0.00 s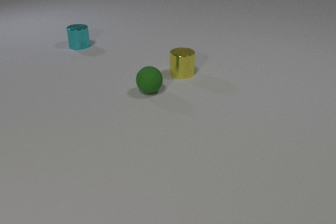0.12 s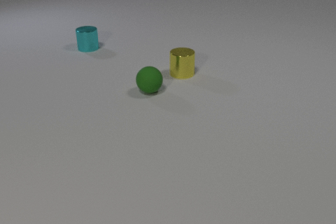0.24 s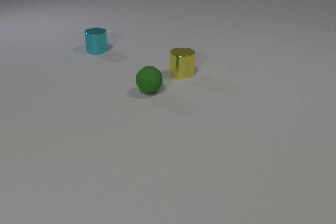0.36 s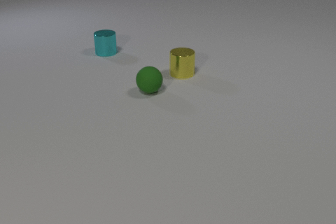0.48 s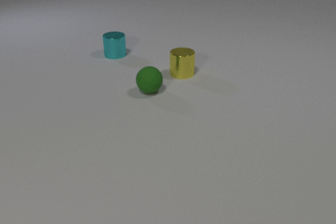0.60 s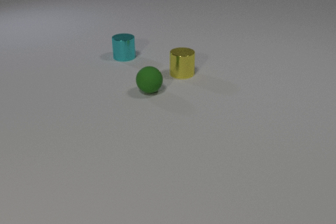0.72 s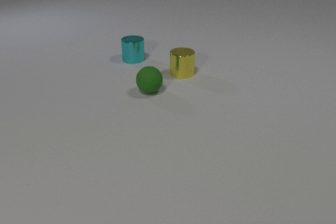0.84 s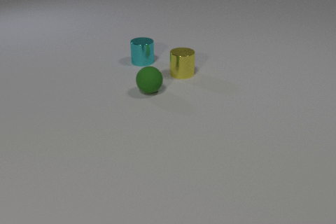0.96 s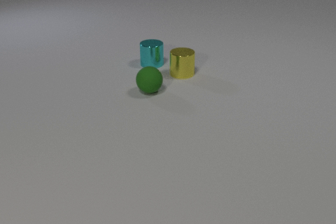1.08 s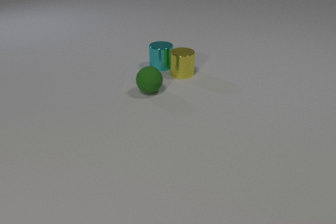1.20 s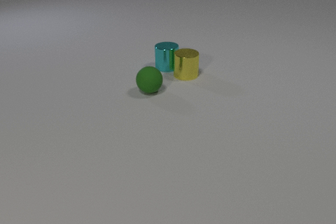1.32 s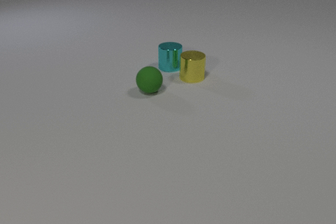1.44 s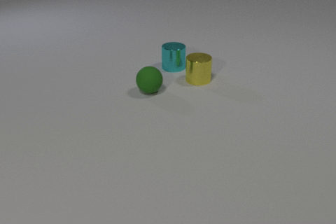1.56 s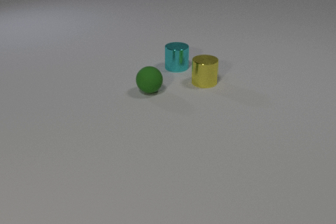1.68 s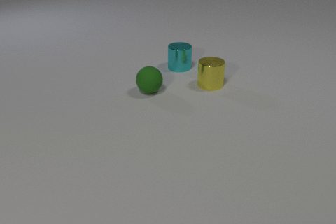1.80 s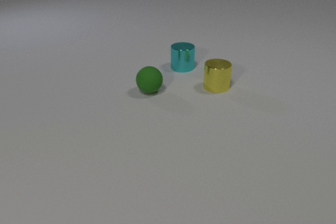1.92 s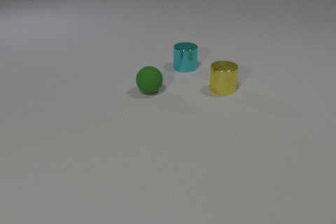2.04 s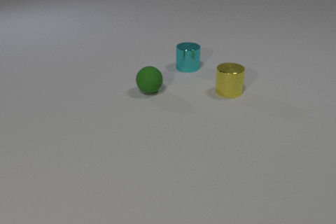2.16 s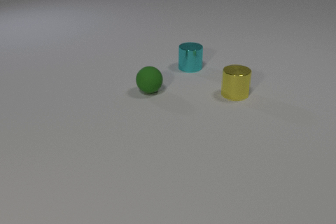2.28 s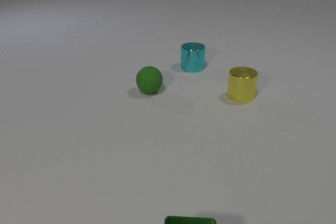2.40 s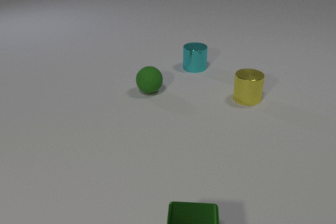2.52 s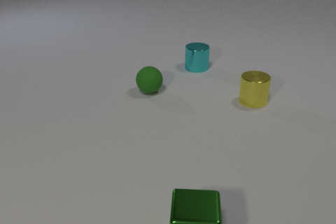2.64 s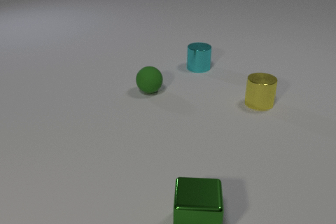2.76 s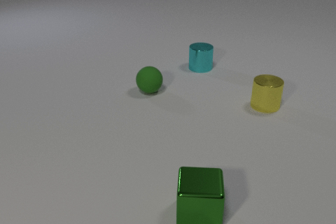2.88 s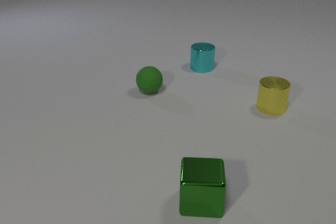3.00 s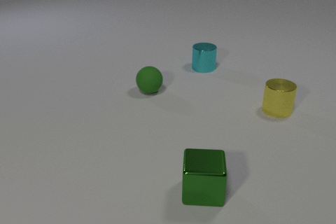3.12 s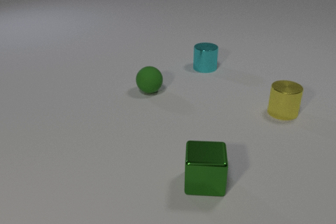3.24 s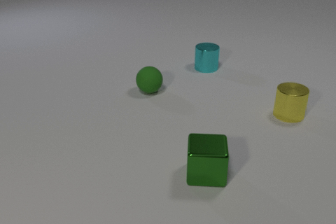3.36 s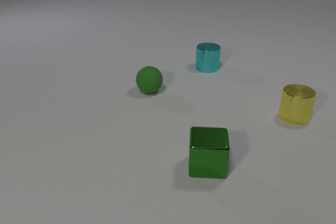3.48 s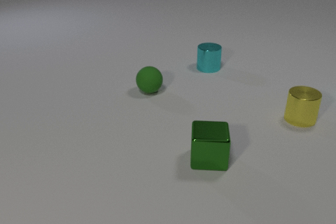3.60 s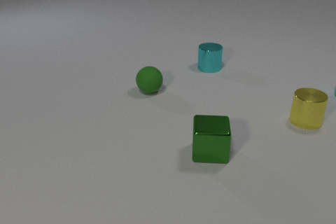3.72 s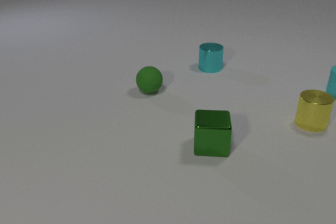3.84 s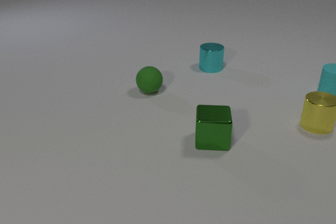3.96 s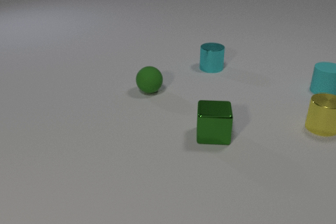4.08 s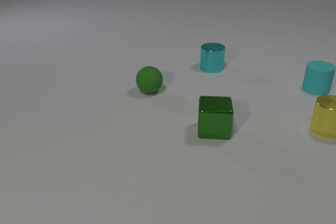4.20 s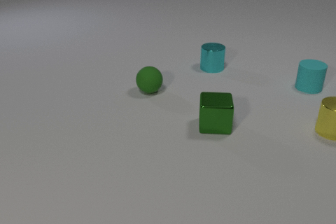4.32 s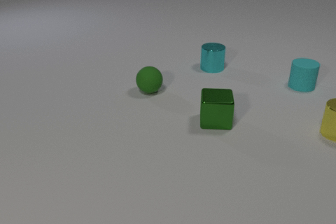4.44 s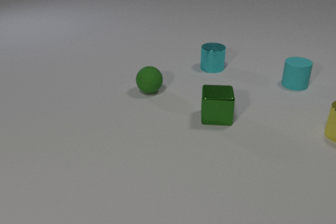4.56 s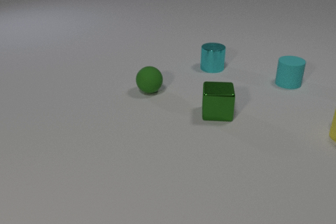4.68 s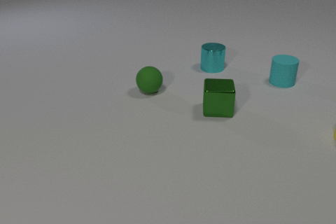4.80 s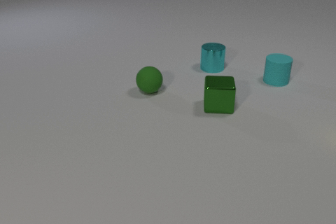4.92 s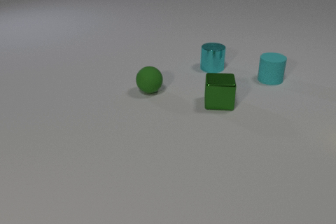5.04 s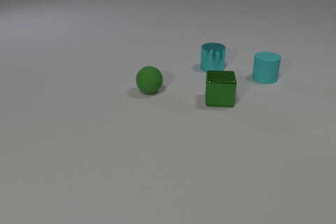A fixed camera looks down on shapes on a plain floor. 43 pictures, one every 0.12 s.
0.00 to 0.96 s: The cyan metal cylinder slides to the right and toward the camera.
0.96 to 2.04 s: The cyan metal cylinder slides to the right. The yellow metal cylinder slides to the right and toward the camera. The cyan metal cylinder and the yellow metal cylinder collide.
2.04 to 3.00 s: The cyan metal cylinder slides to the right. The yellow metal cylinder slides to the right and toward the camera. The green metal cube comes in at the bottom edge, slides away from the camera.
3.00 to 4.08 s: The cyan metal cylinder slides to the right. The yellow metal cylinder slides to the right and toward the camera. The cyan rubber cylinder comes in at the right edge, slides to the left. The green metal cube slides away from the camera.
4.08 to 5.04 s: The yellow metal cylinder slides to the right, leaves at the right edge. The cyan rubber cylinder slides to the left. The green metal cube slides away from the camera.
How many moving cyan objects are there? 2.
What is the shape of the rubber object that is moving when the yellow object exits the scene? cylinder.
Are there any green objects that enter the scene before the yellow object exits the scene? yes.
